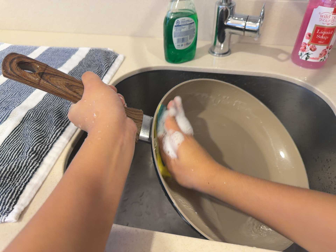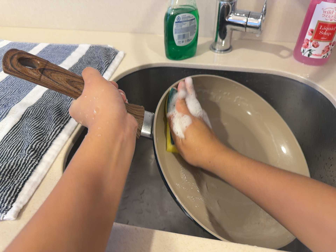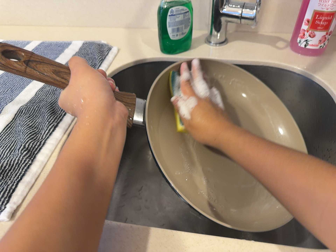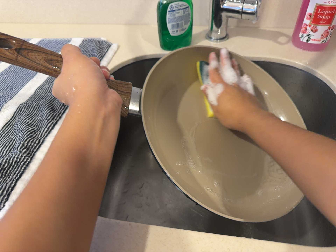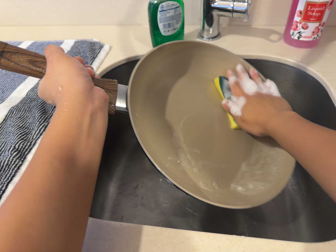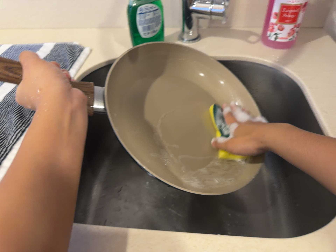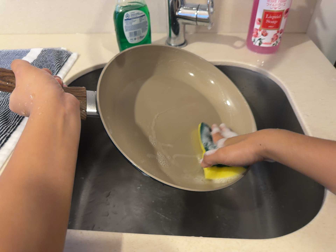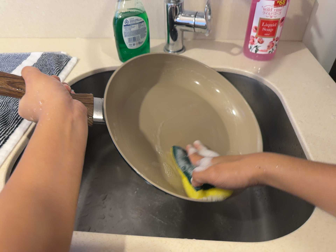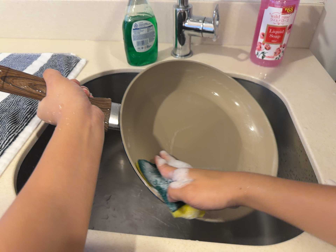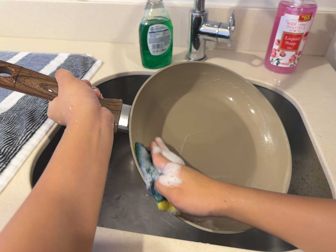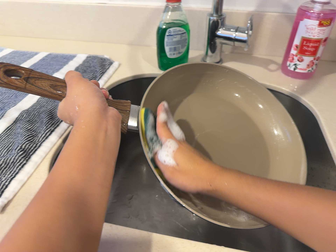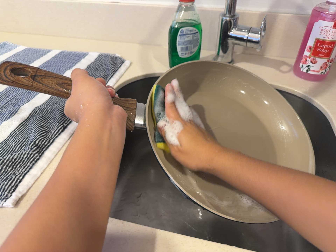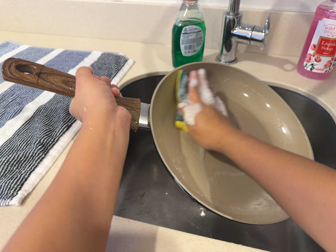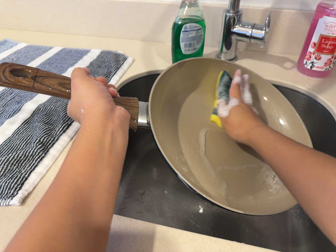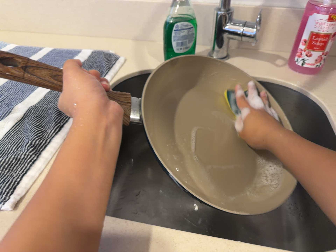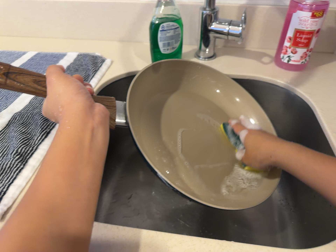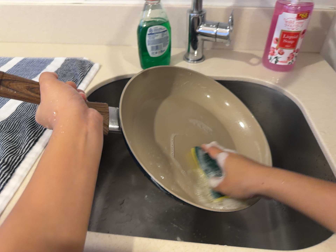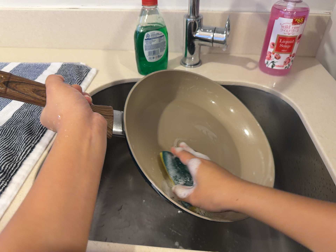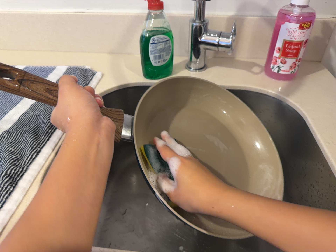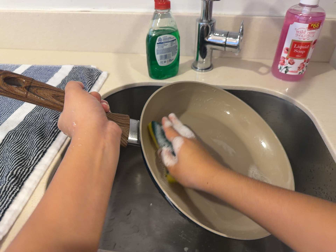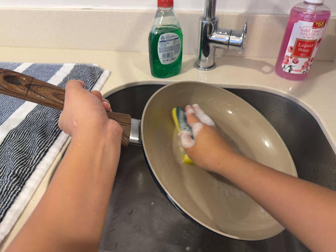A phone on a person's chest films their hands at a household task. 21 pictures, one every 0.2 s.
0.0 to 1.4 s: The camera travels to its right, about 5 cm, so close, fixed things drift to the left.
1.4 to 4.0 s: The camera shifts only a little, or ends up much as it began.
The film runs forward here.
